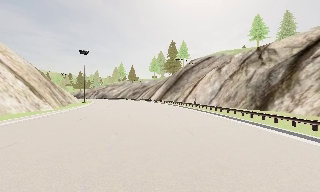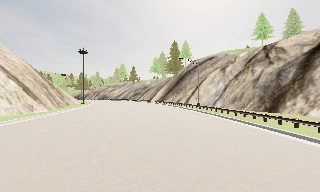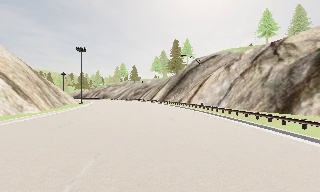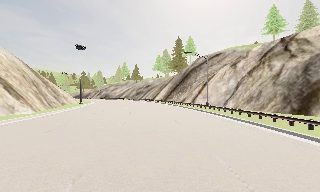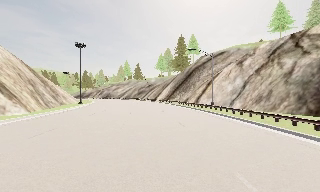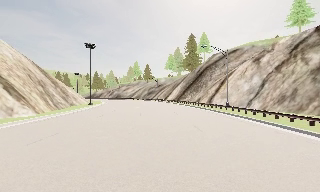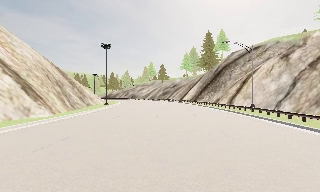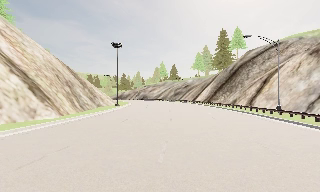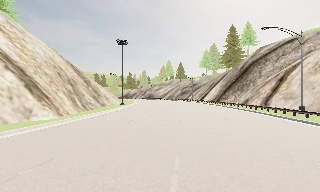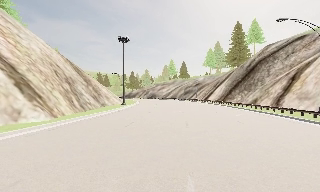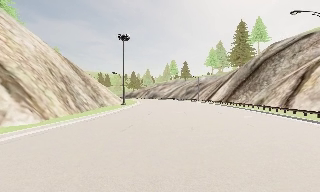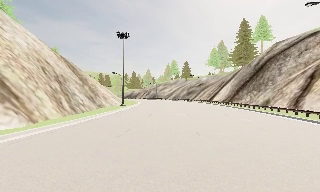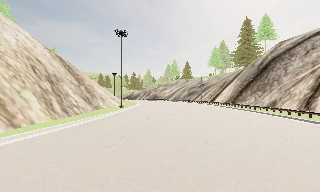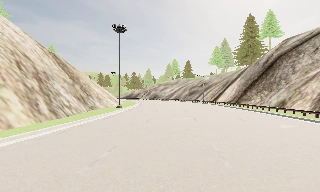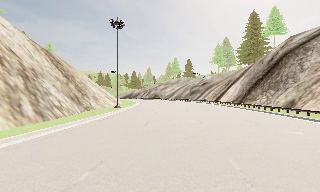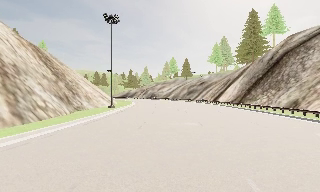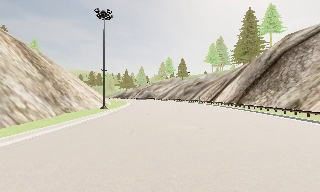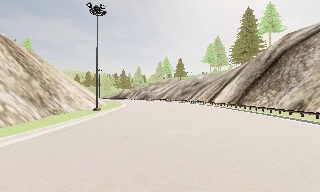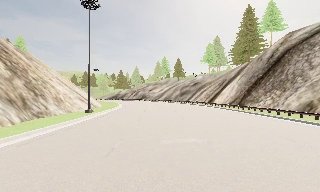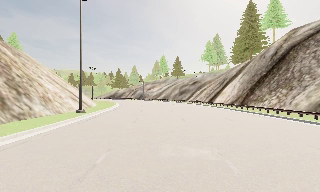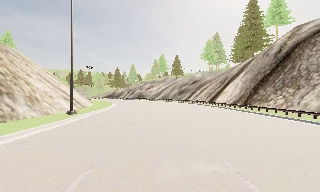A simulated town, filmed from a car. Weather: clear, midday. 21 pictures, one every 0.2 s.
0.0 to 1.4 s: The scene slides to the right, as the camera pans about 15 degrees to its left. It travels forward, about 9 m, so what stands in front looms larger.
1.4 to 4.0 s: The camera travels forward, about 17 m, so what stands in front looms larger.
The film runs forward here.
